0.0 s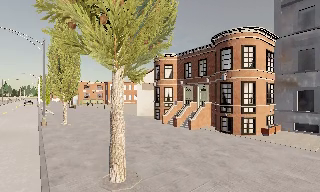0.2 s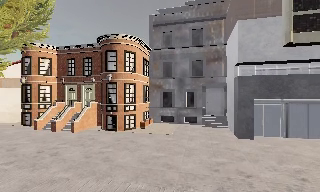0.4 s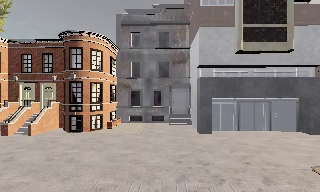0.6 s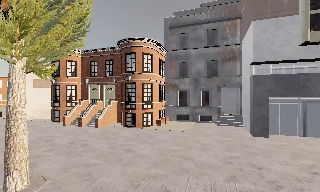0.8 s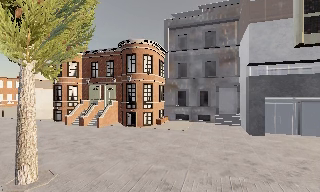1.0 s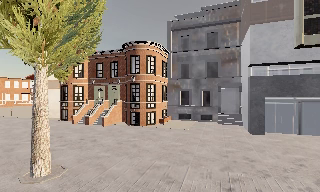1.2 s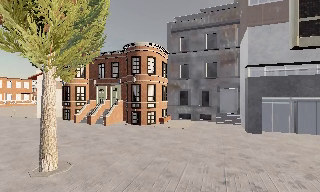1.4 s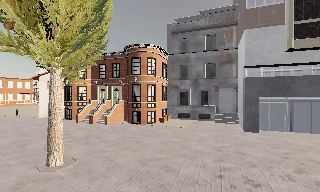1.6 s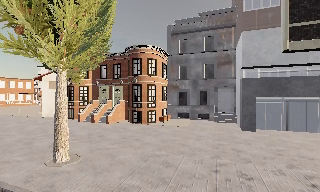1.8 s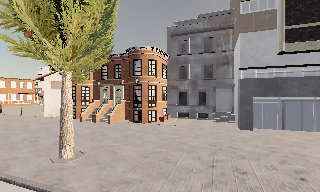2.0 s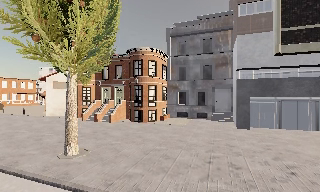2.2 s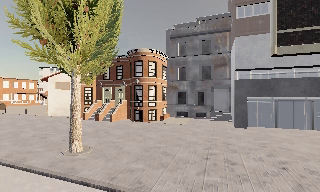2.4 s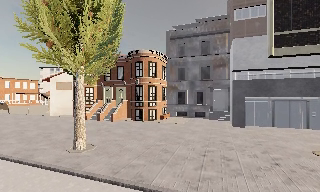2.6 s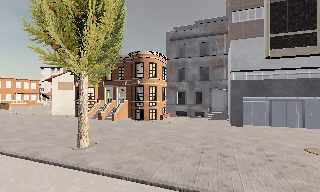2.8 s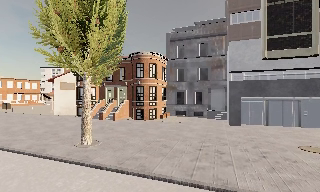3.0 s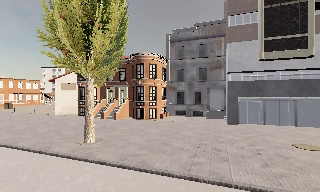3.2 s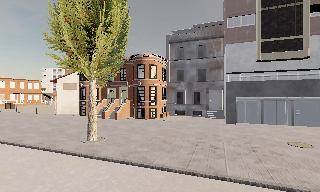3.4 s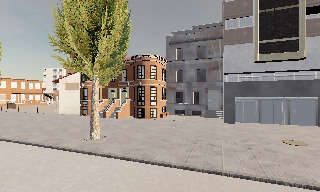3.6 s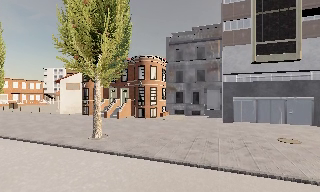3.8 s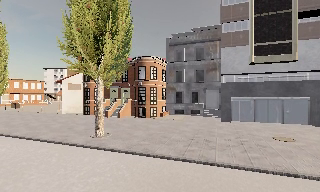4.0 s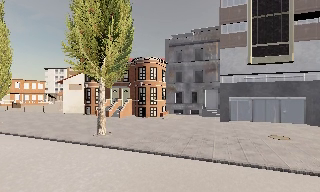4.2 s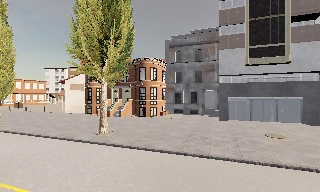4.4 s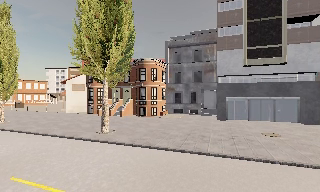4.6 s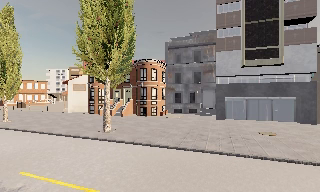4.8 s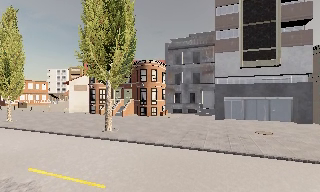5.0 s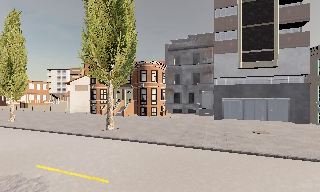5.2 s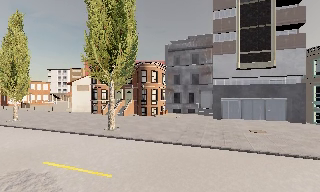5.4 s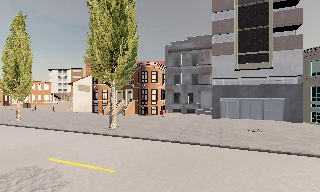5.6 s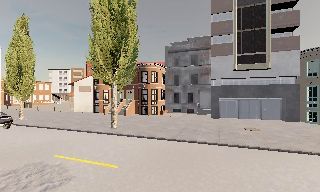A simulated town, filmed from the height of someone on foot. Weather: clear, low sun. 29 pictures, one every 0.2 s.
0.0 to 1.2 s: The scene slides to the left, as the camera pans about 35 degrees to its right. It travels backward, about 2 m.
1.2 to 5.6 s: The camera travels backward, about 8 m, so what stands in front gets smaller.
The film runs backward here.
